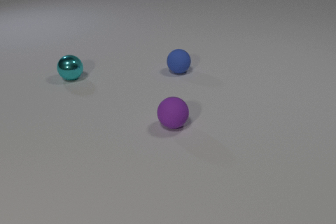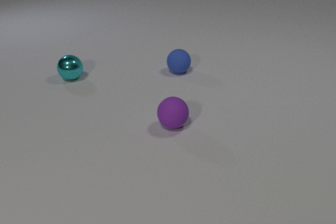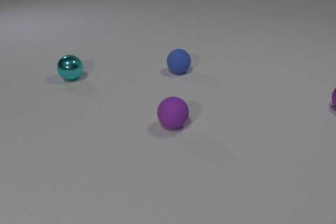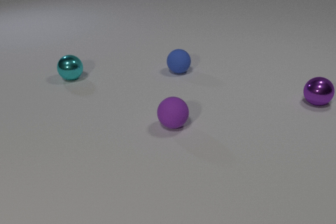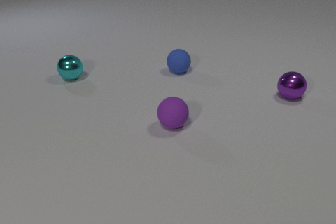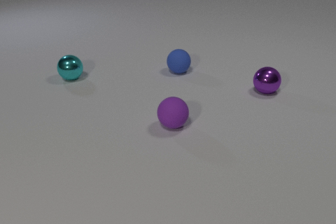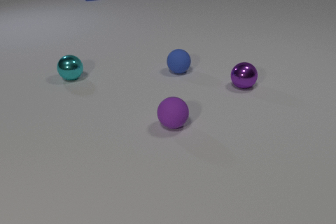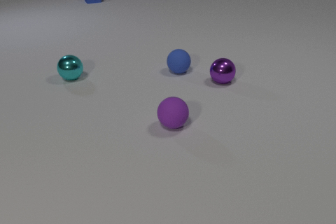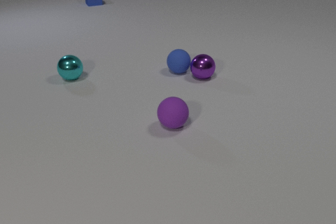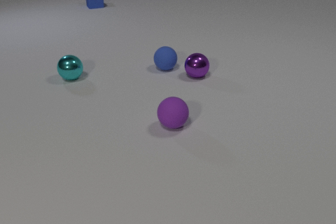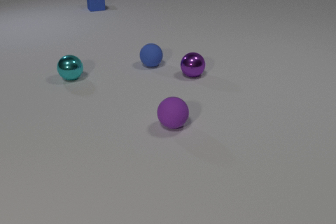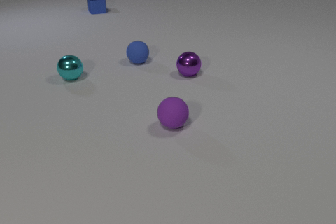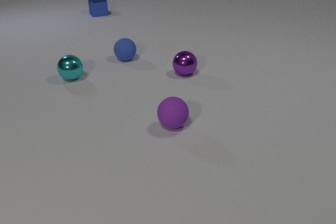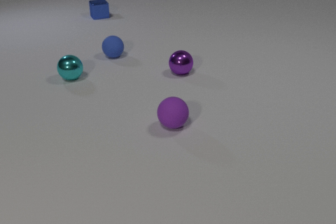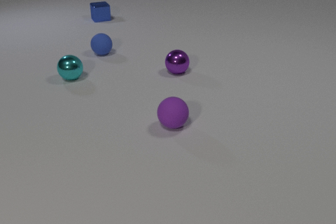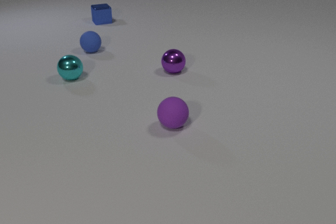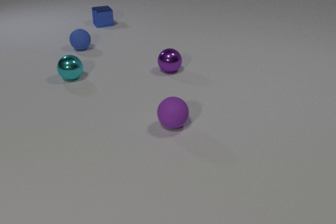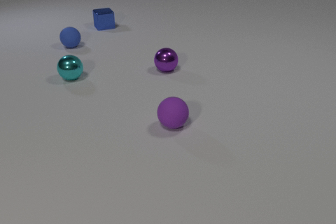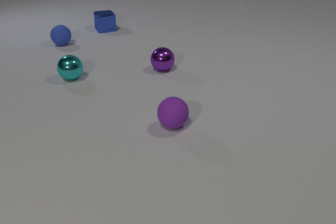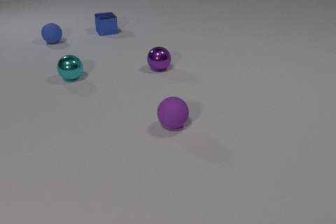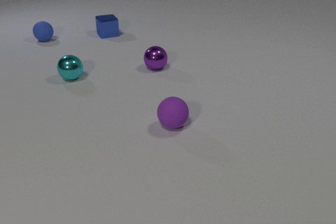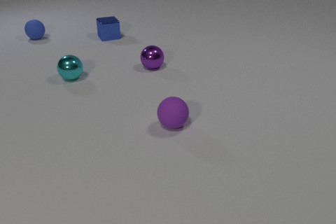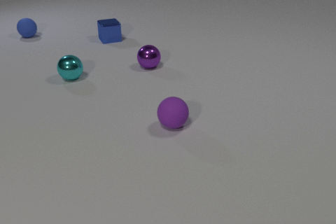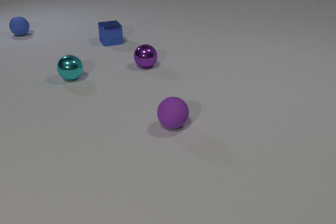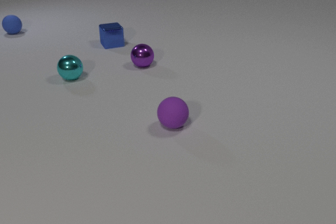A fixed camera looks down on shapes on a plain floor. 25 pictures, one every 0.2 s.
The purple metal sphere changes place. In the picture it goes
to the left.
The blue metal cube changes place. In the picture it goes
toward the camera.
0.0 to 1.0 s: The purple metal sphere comes in at the right edge, rolls to the left.
1.0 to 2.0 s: The purple metal sphere rolls to the left. The blue rubber sphere rolls to the left and away from the camera. The blue metal cube comes in at the top edge, slides toward the camera. The purple metal sphere and the blue rubber sphere collide.
2.0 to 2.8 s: The purple metal sphere rolls to the left and away from the camera. The blue rubber sphere rolls to the left and away from the camera. The blue metal cube slides toward the camera.
2.8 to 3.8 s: The purple metal sphere rolls to the left and away from the camera. The blue rubber sphere rolls to the left and away from the camera. The blue metal cube slides toward the camera.
3.8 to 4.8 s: The purple metal sphere rolls to the left and away from the camera. The blue rubber sphere rolls away from the camera and to the left. The blue metal cube slides toward the camera.
Are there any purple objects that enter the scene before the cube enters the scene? yes.
What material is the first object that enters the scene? metal.
How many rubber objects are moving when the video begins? 0.
